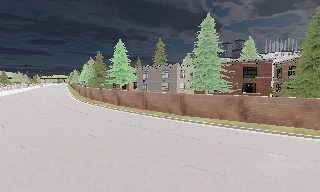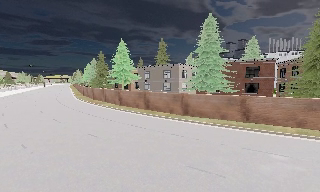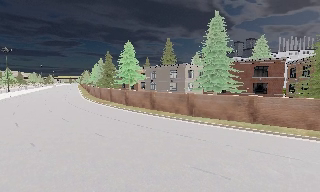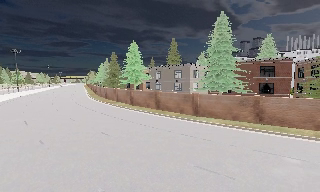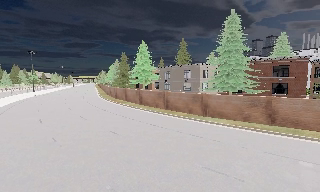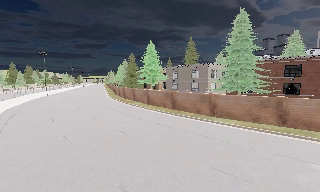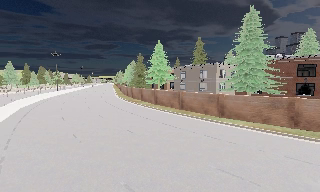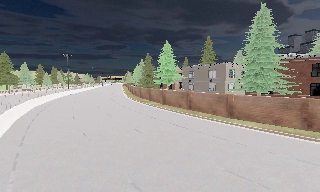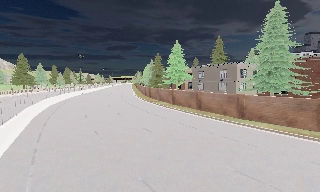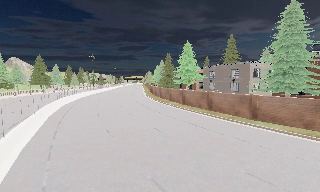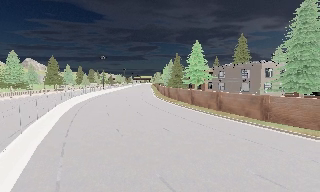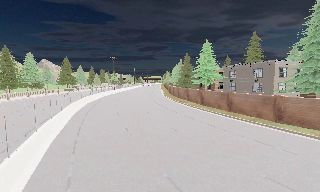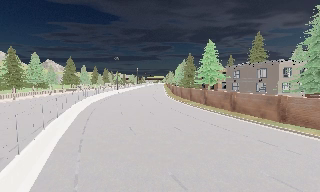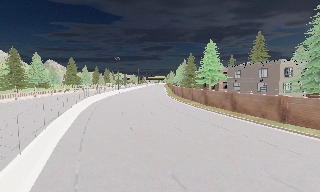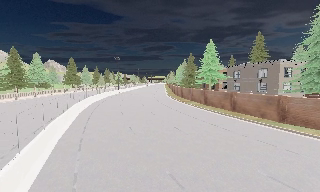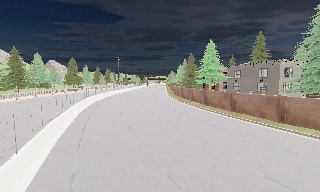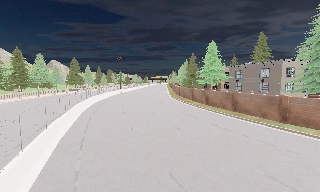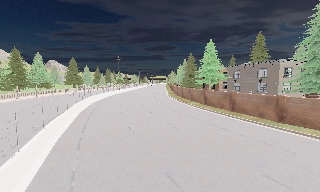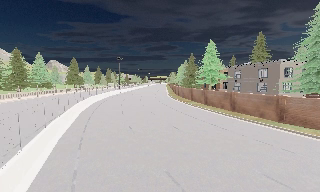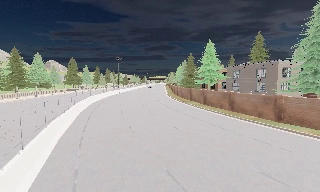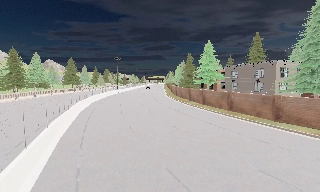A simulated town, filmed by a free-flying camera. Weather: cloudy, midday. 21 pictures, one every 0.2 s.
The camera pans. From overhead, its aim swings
counterclockwise.
The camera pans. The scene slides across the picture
to the right.
0.0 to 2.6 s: The camera swings to its left by about 30 degrees, and the scene slides to the right. It travels backward, about 1 m.
2.6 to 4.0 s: The camera shifts only a little, or ends up much as it began.
The film runs backward here.
